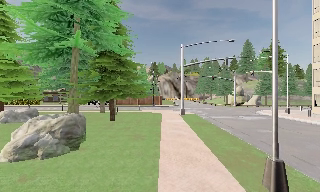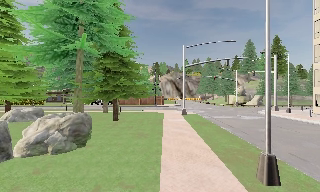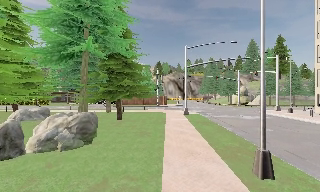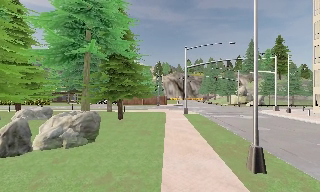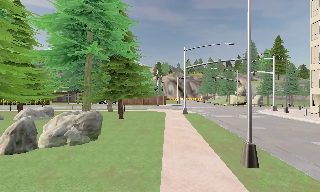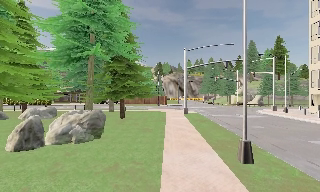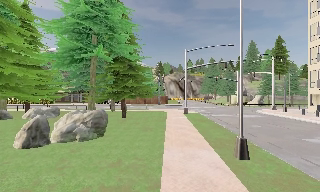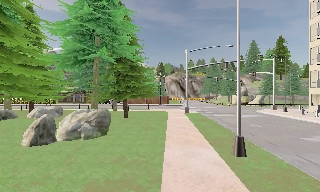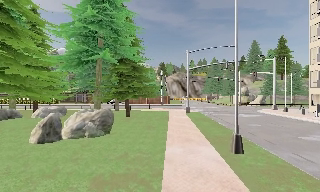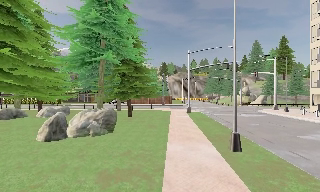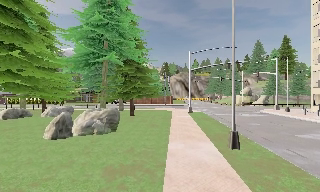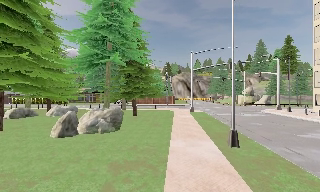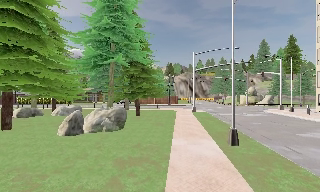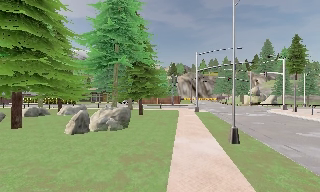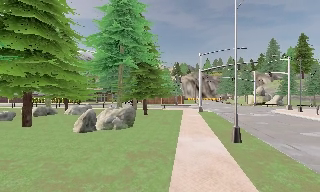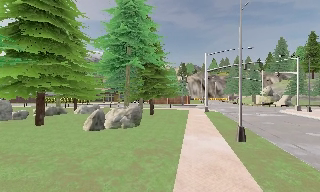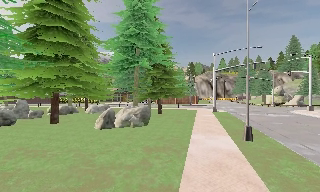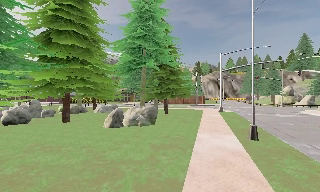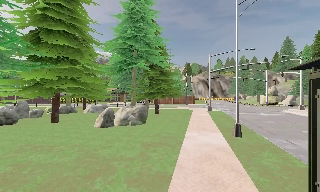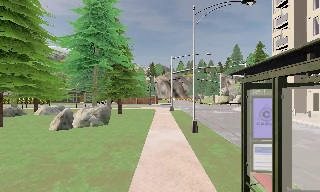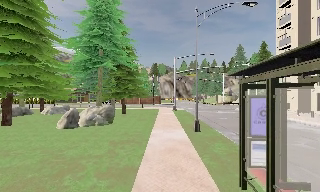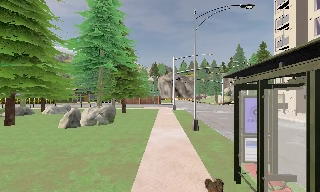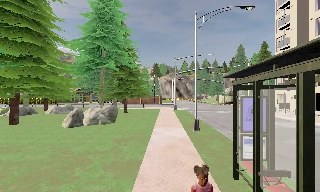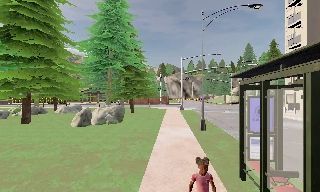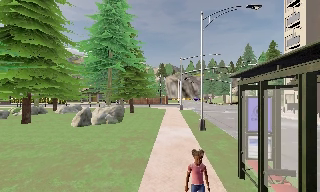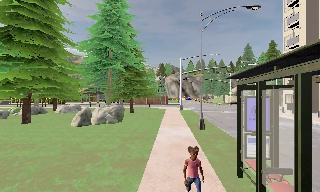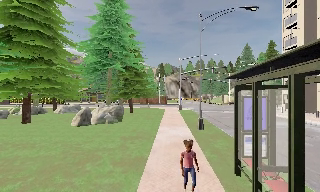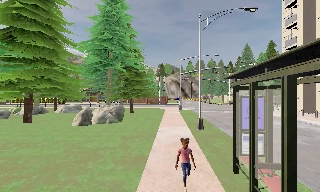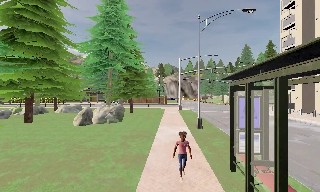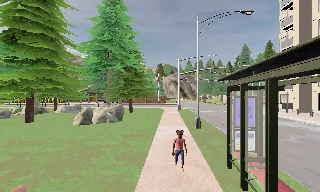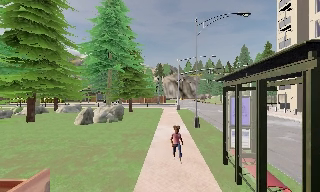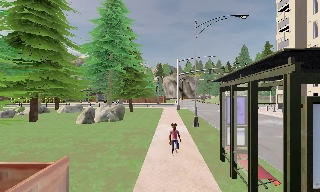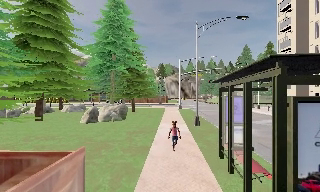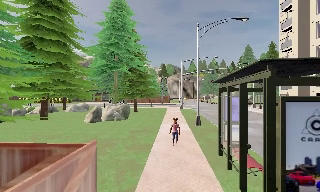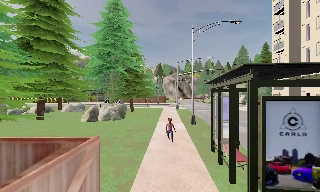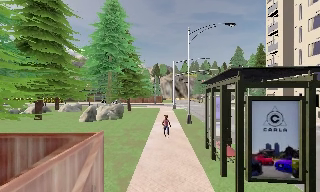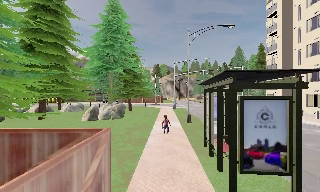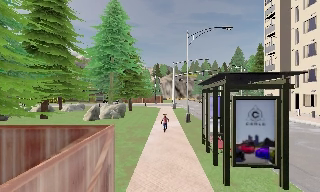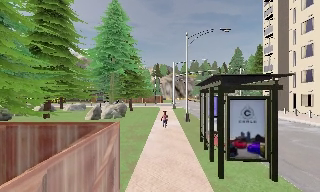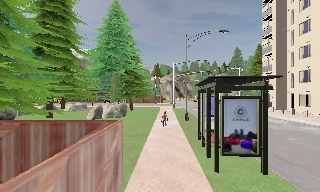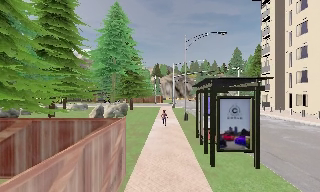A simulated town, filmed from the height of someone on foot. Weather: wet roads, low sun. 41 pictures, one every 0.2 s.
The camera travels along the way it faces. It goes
backward.
0.0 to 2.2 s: The camera travels backward, about 3.5 m, so what stands in front gets smaller.
2.2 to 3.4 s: The camera swings to its left by about 10 degrees, and the scene slides to the right. It travels backward, about 1.5 m, so what stands in front gets smaller.
3.4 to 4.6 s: The scene slides to the left, as the camera pans about 10 degrees to its right. It travels backward, about 1.5 m, so what stands in front gets smaller.
4.6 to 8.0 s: The camera travels backward, about 4 m, so what stands in front gets smaller. It gains speed.
The film runs backward here.
